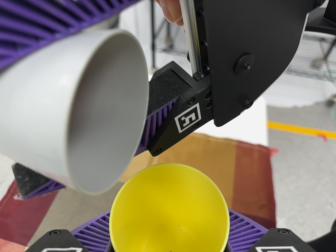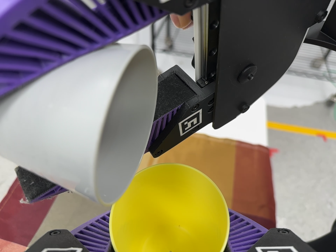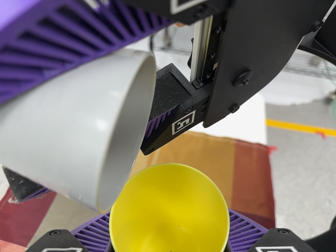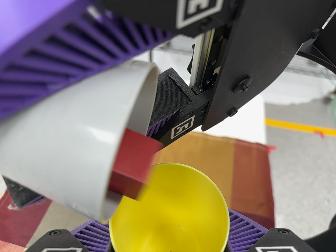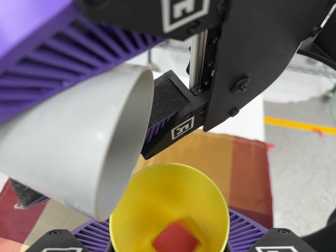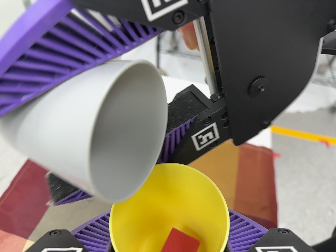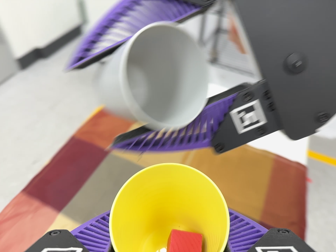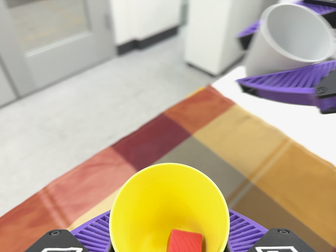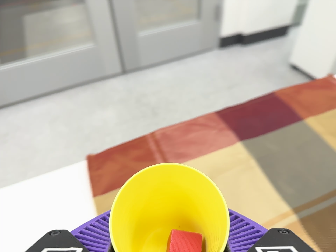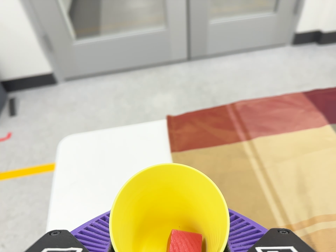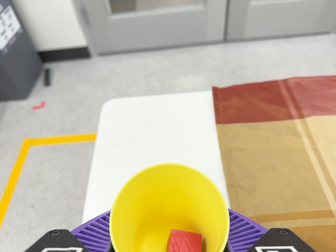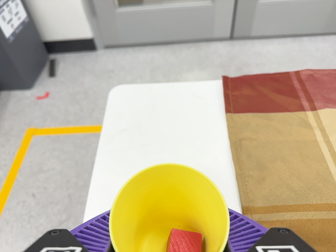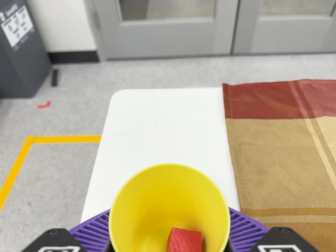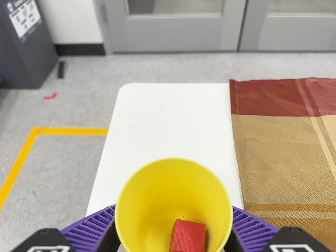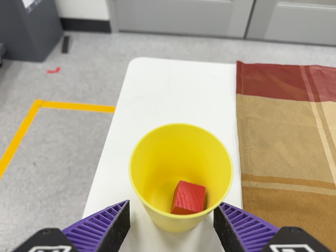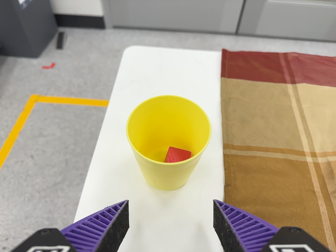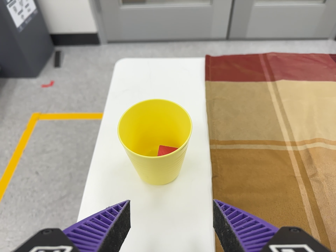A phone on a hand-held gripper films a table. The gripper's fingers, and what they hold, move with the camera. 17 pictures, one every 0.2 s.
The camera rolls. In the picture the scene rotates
clockwise.
The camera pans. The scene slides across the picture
to the right.
0.0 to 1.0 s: The camera shifts only a little, or ends up much as it began.
1.0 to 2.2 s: The scene slides to the right, as the camera pans about 55 degrees to its left. It travels toward the bottom of its view and to its left, about 26 cm, so close, fixed things drift upward. It rolls about its line of sight by about 50 degrees, and the scene rotates clockwise.
2.2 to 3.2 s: The camera travels backward and toward the bottom of its view, about 12 cm, so what stands in front gets smaller.
The film runs forward here.
